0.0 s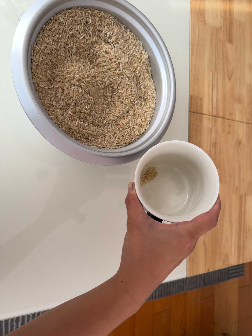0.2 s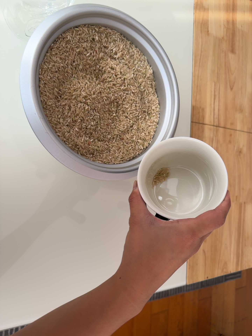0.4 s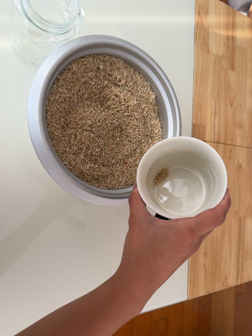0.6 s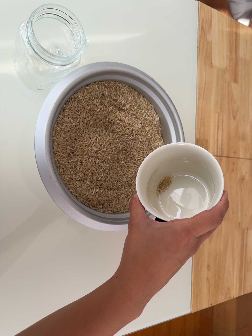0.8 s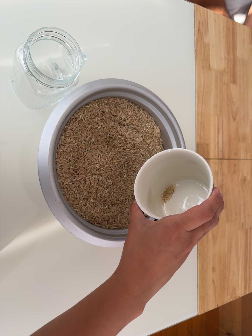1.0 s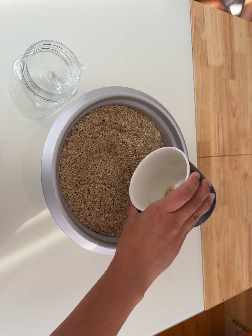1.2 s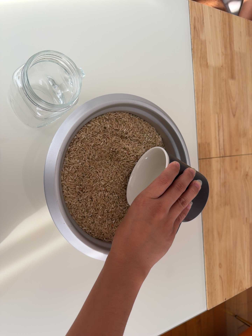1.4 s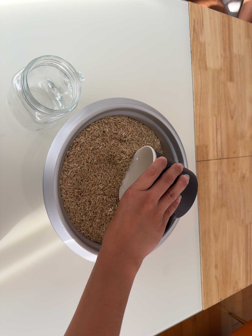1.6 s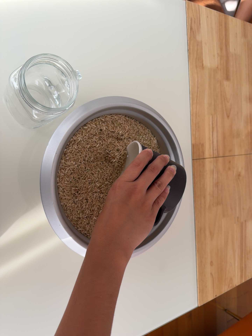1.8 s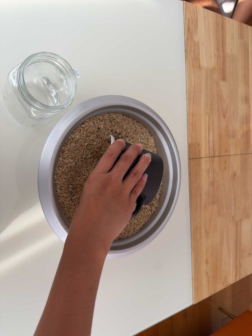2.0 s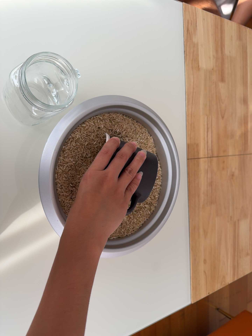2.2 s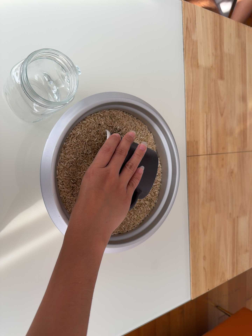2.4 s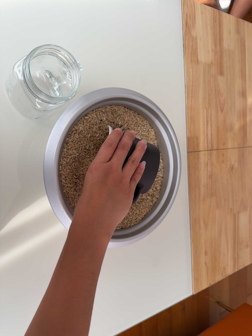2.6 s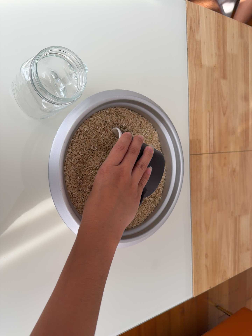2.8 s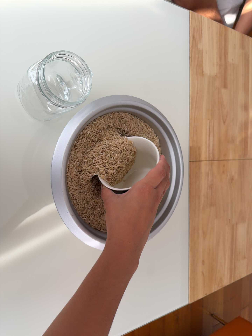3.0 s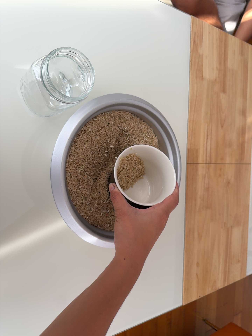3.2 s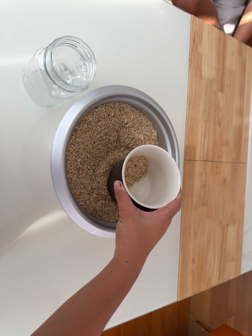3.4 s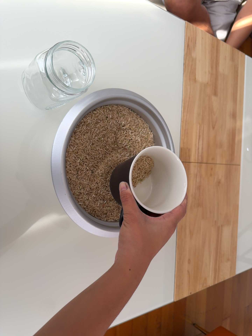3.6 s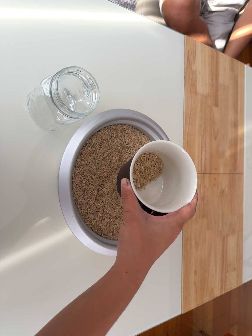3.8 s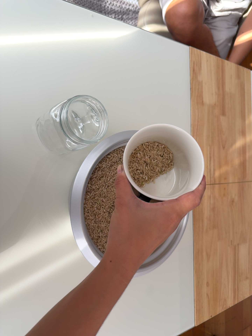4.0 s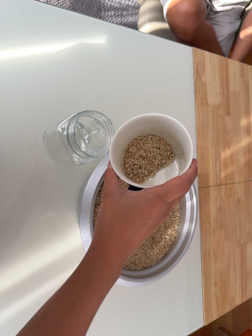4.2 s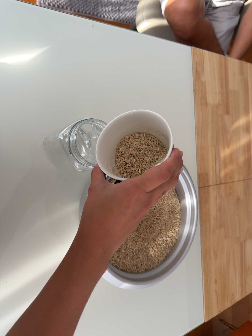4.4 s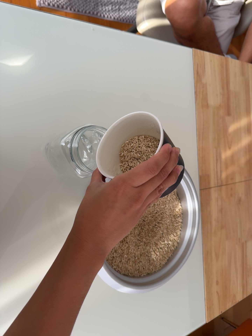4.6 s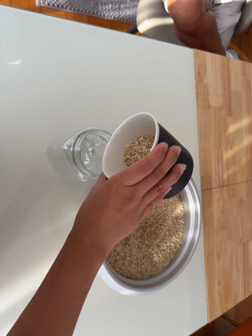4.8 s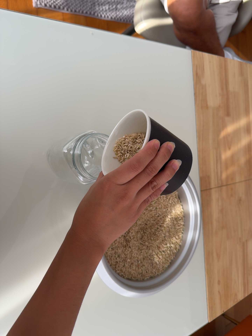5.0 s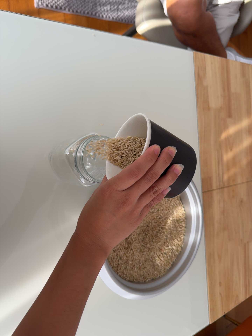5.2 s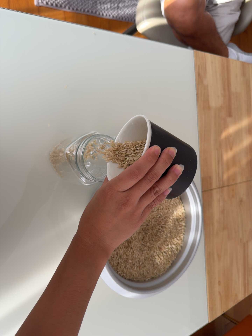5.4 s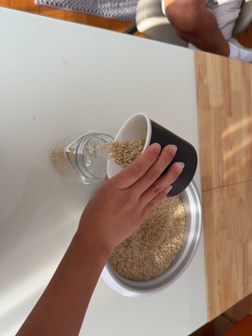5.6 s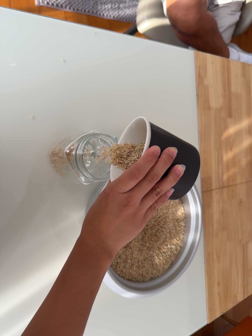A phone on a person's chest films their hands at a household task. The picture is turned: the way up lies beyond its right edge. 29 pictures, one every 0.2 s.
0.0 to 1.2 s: The camera travels toward the top of its view, about 18 cm, so close, fixed things drift downward.
1.2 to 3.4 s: The camera shifts only a little, or ends up much as it began.
3.4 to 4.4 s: The camera travels toward the top of its view, about 12 cm, so close, fixed things drift downward.
4.4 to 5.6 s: The camera shifts only a little, or ends up much as it began.
The film runs forward here.
